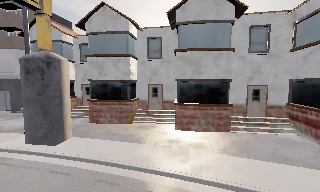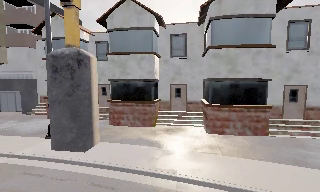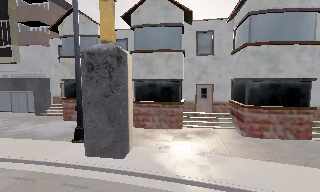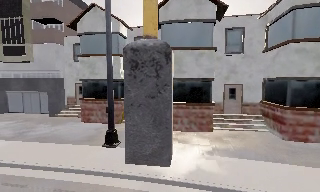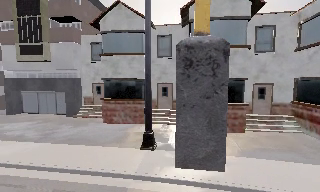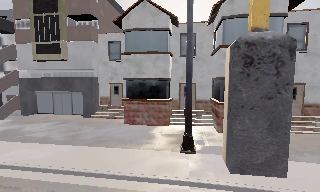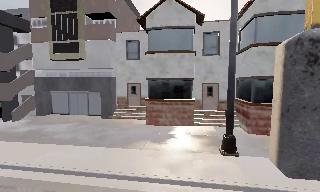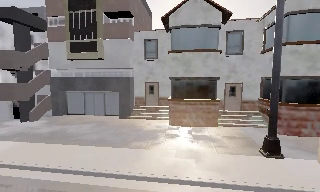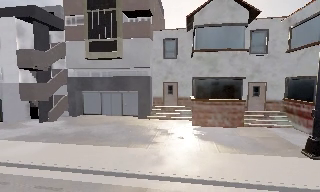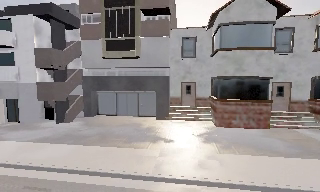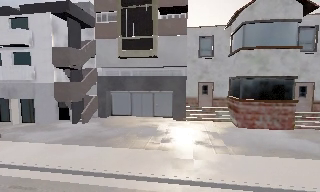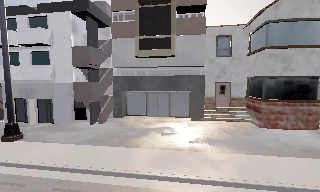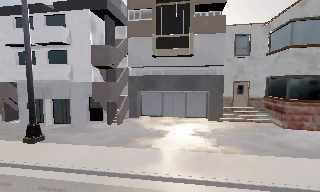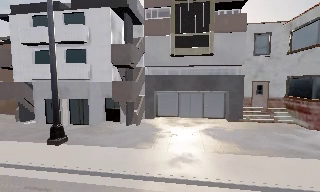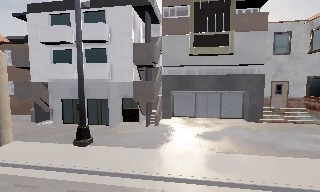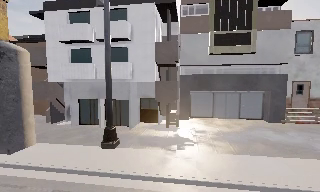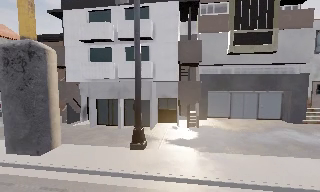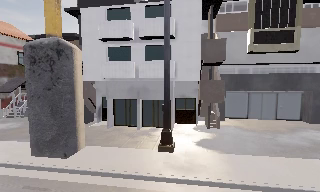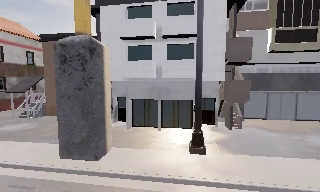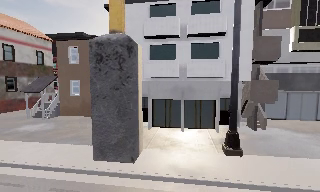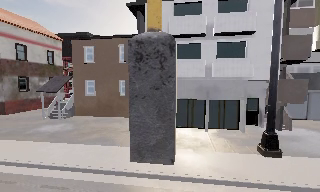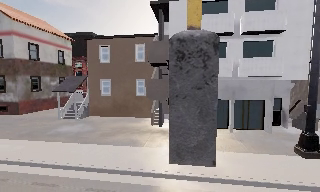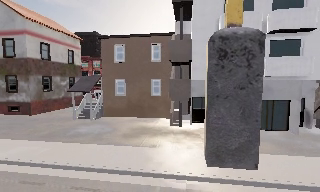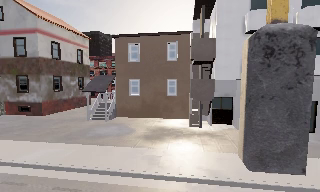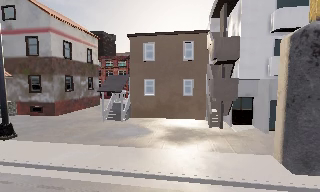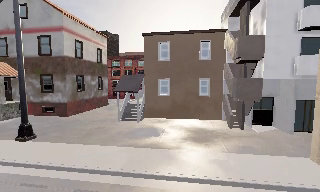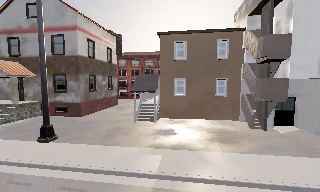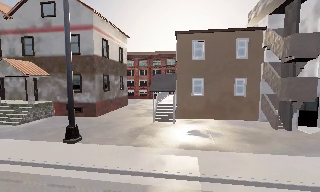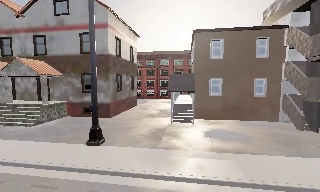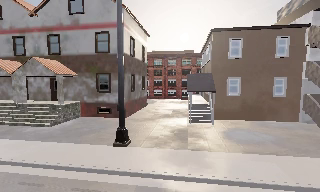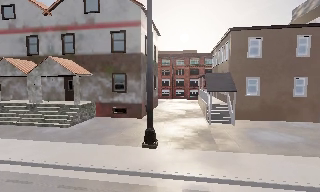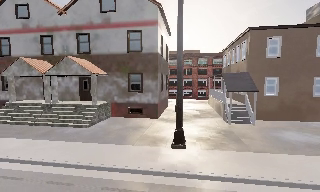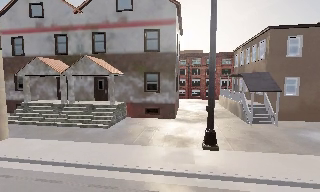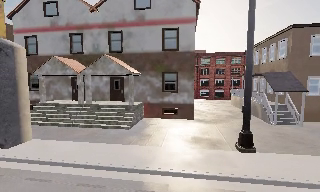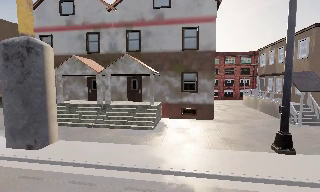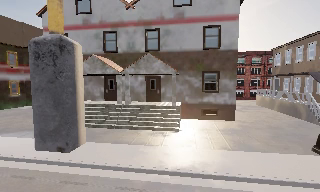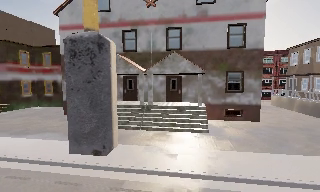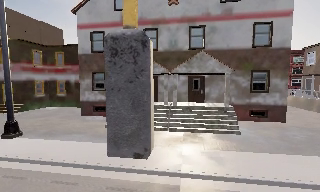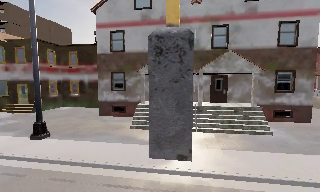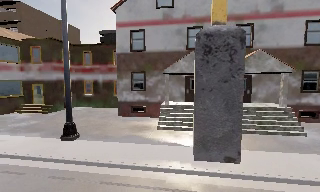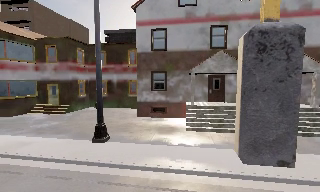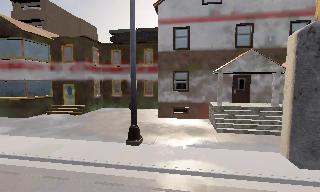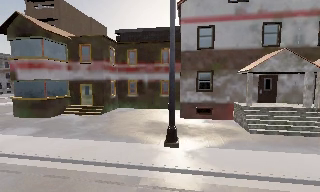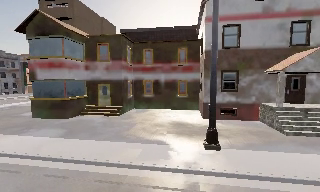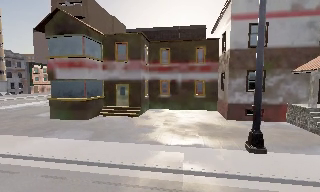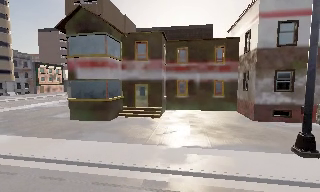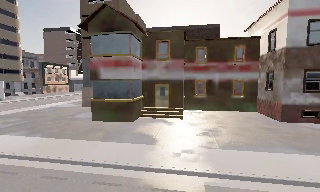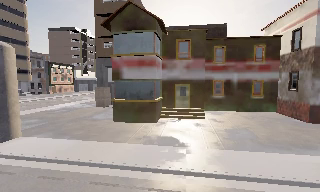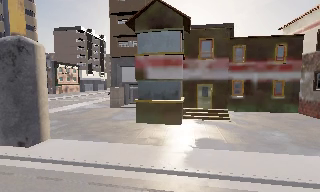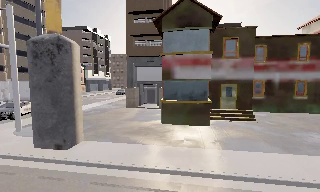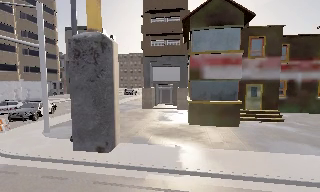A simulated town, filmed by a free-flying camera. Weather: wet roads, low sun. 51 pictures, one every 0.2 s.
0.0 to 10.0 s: The camera travels to its left, about 85 m, so close, fixed things drift to the right.
The film runs forward here.
